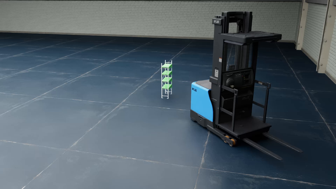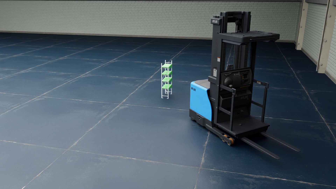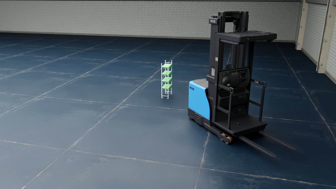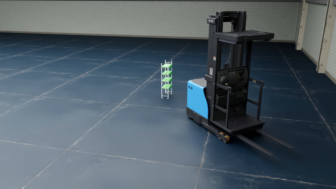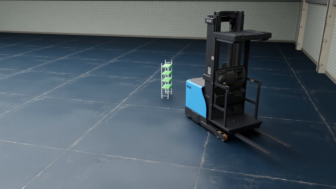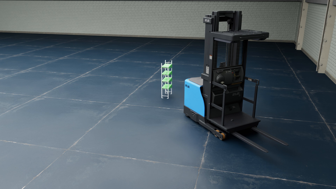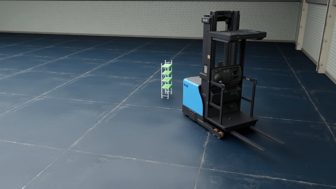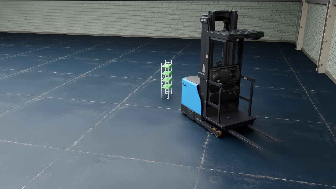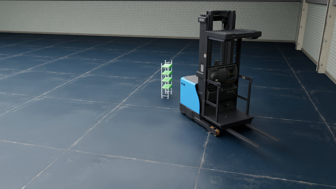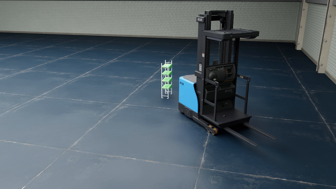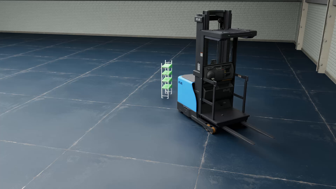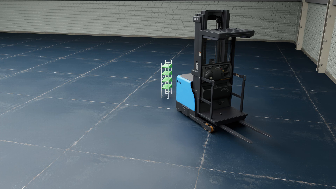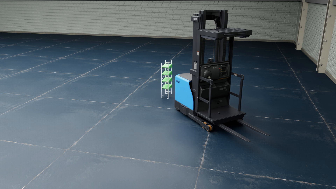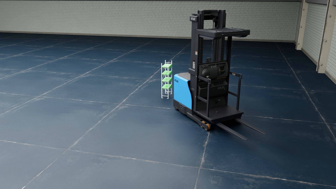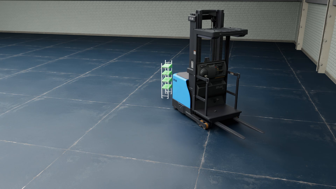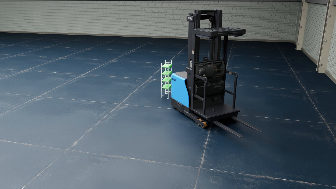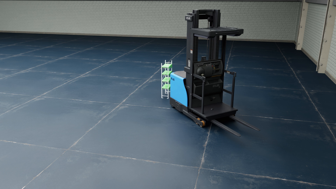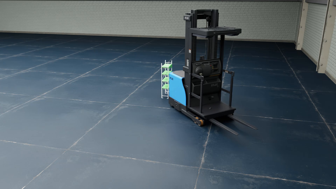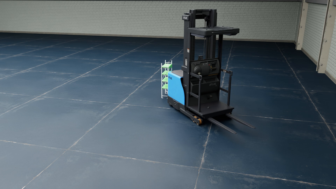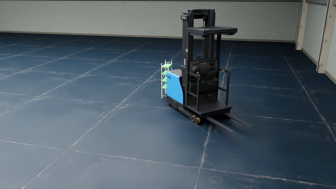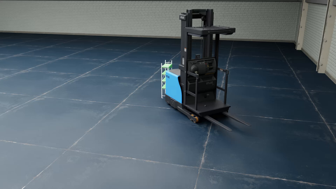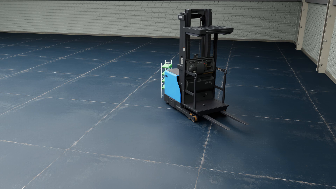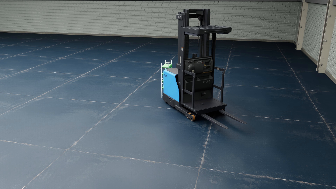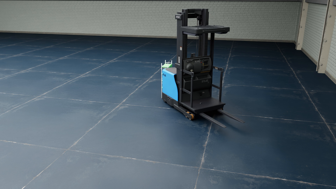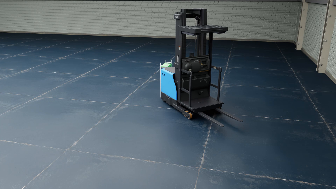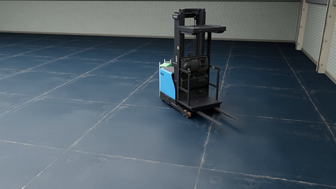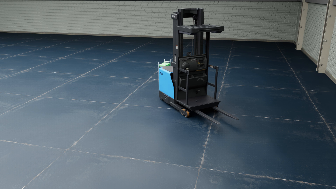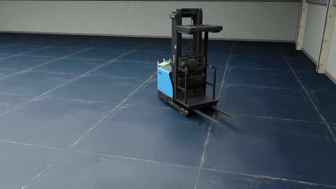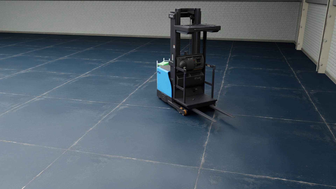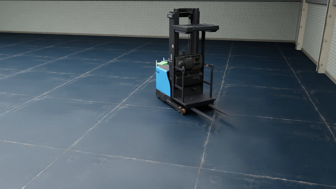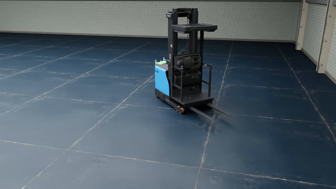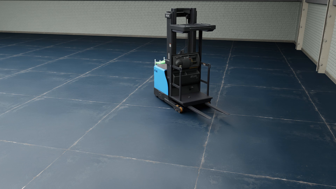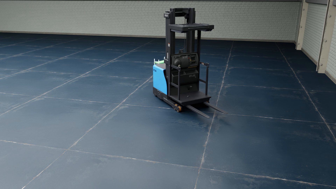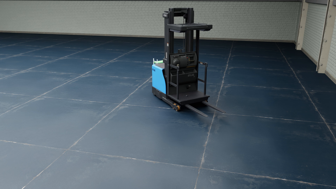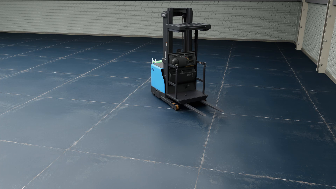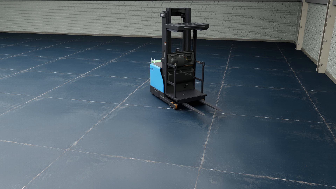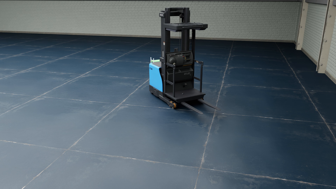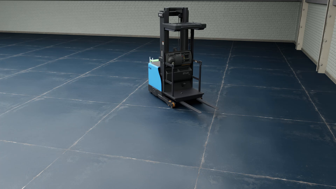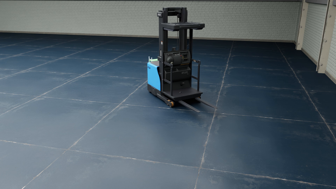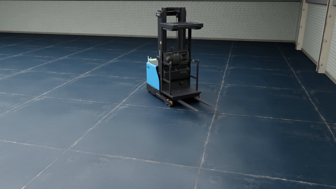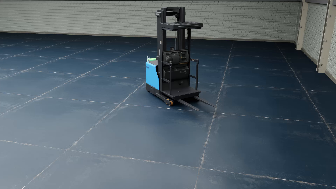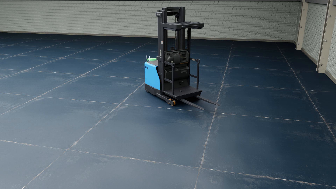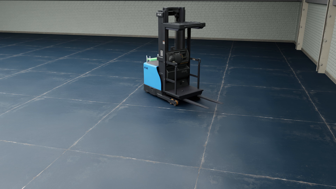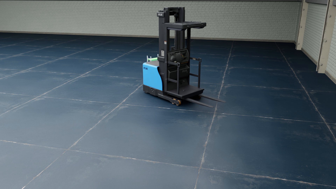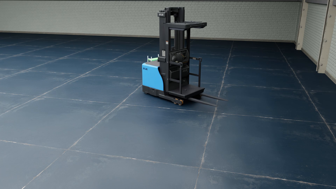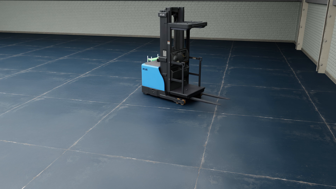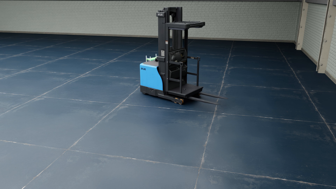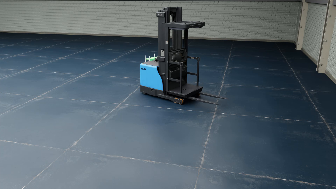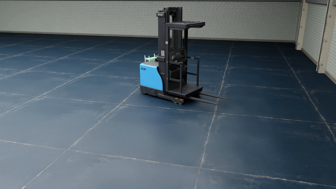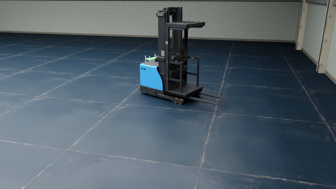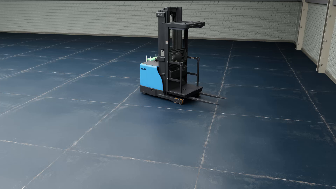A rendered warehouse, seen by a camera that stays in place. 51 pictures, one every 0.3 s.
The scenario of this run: A forklift runs into an object in its way.
